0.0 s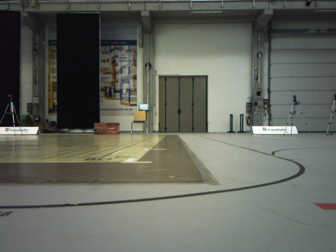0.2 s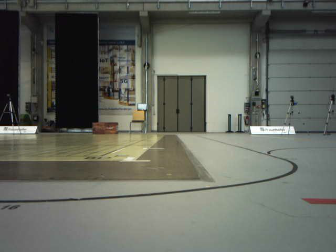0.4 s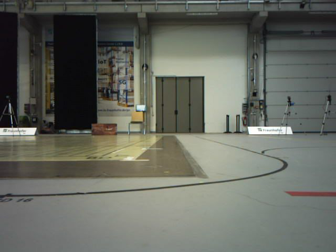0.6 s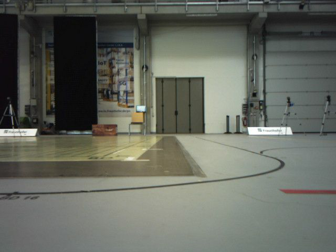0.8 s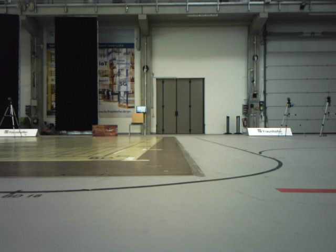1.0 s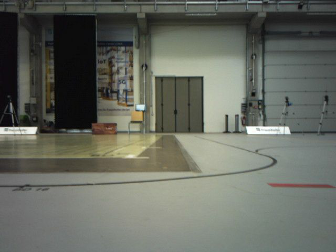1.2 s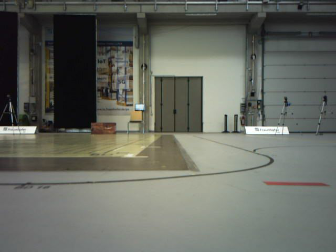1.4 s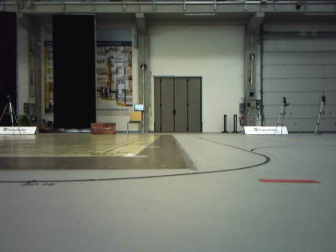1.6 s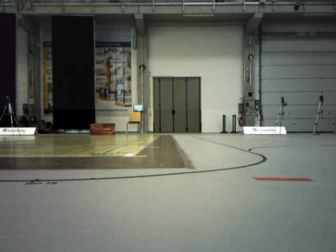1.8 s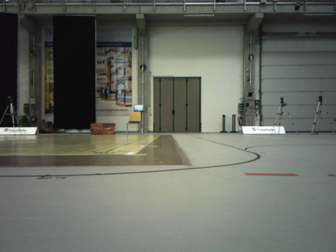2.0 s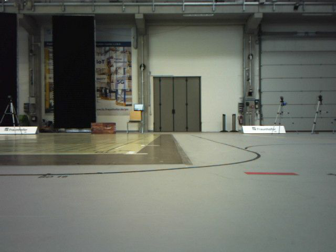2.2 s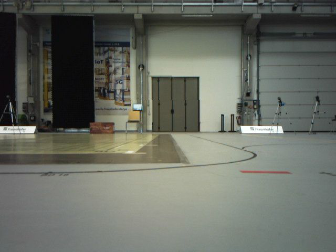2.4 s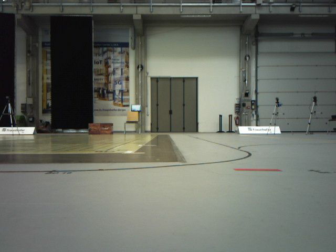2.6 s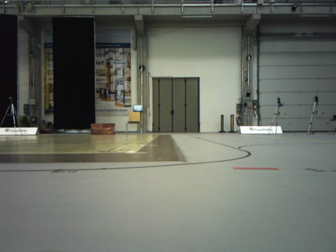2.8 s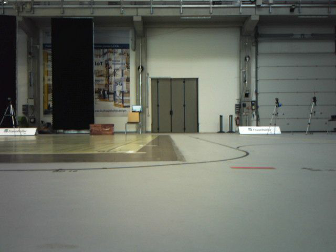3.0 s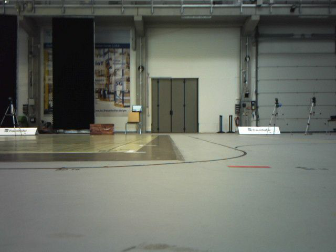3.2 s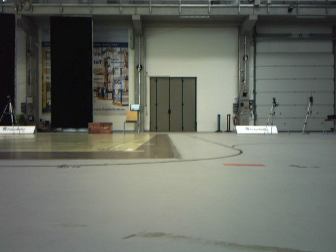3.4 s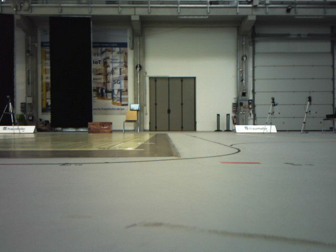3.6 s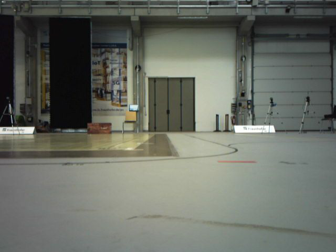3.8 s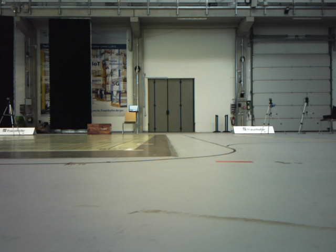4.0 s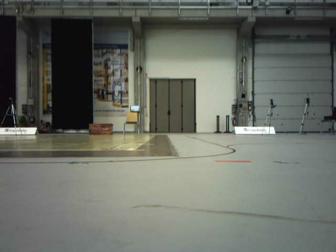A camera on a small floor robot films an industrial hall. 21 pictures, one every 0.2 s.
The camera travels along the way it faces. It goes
backward.
0.0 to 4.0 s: The camera travels backward, about 0.8 m, so what stands in front gets smaller.
The film runs backward here.
